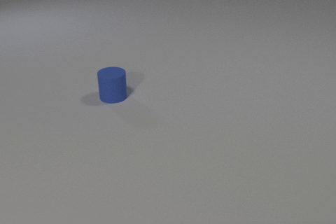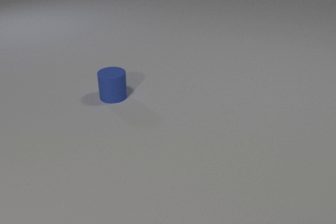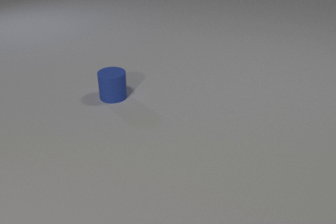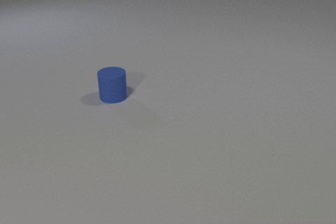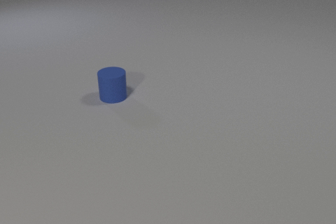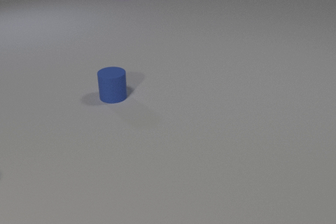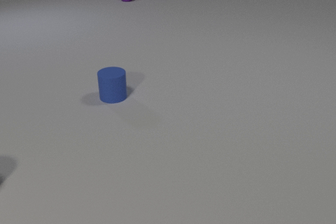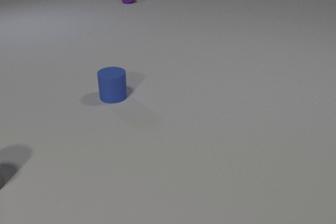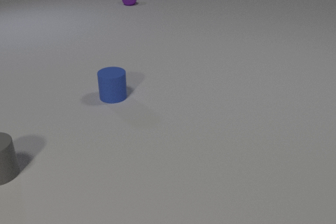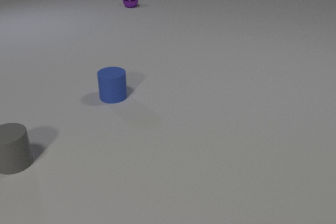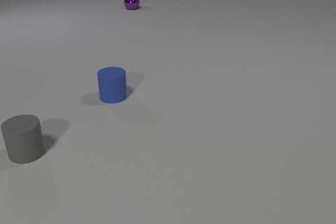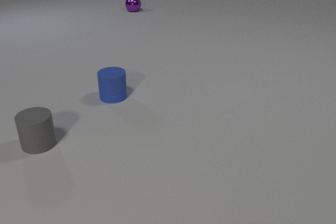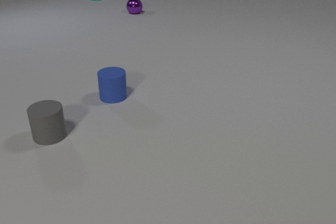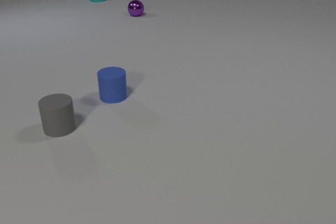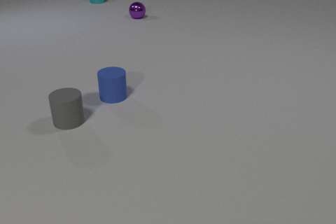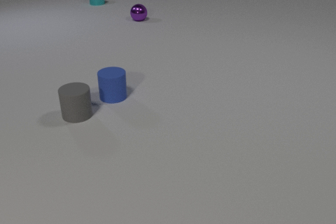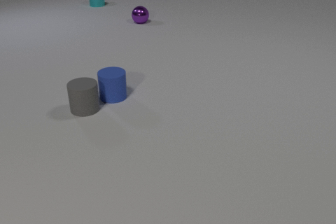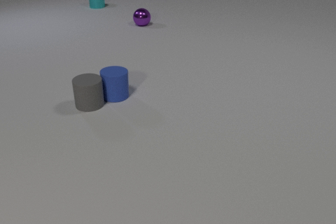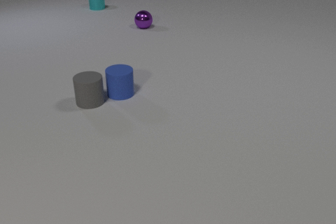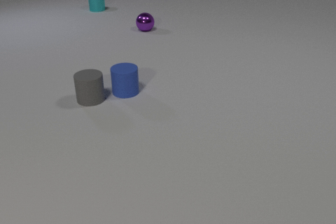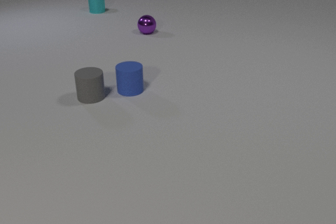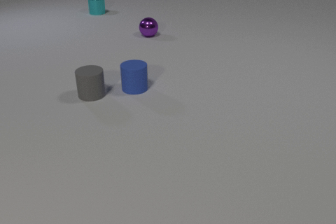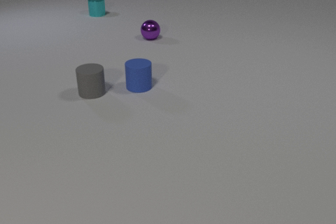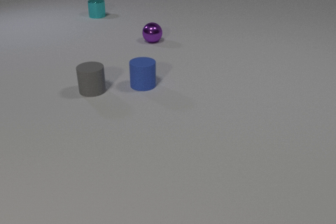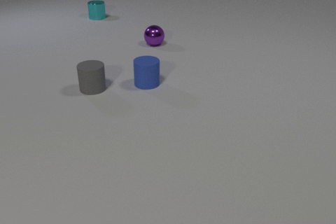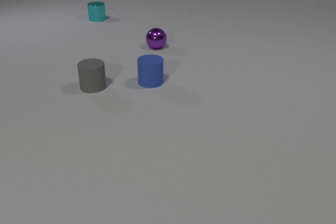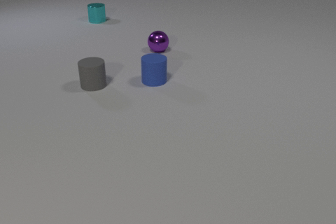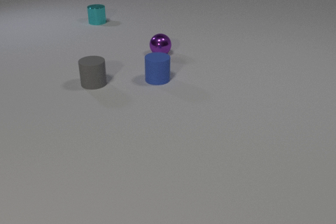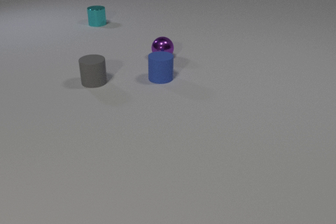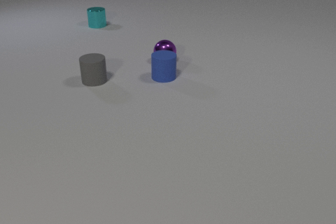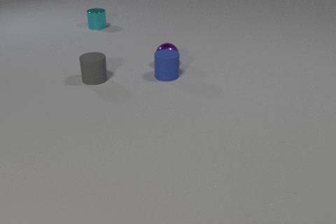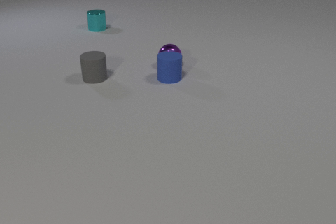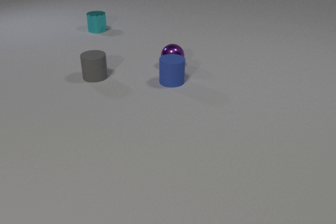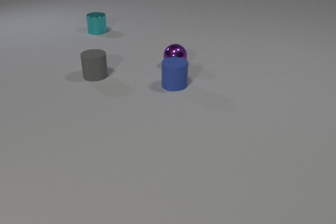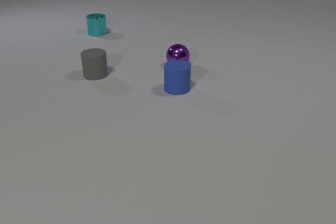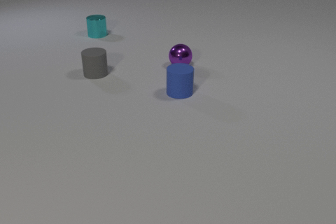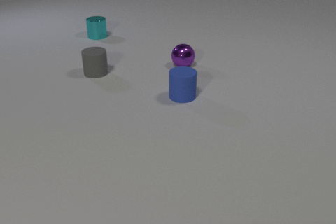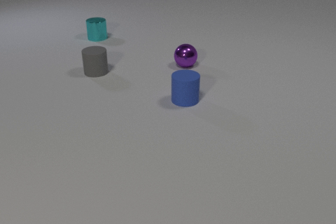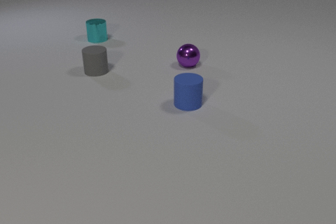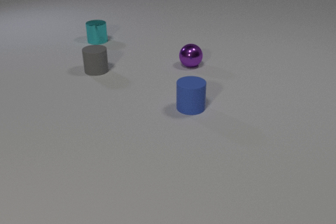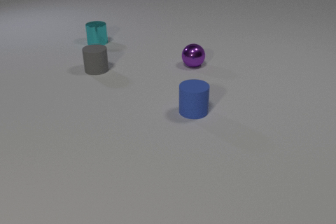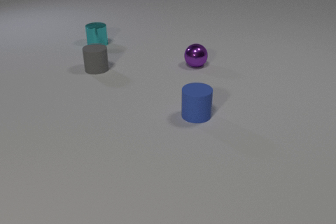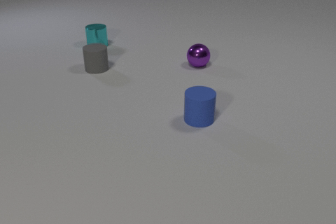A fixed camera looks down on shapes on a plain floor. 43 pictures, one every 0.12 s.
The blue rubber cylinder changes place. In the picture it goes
to the right.
The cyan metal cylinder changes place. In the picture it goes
toward the camera.
0.00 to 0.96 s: The gray rubber cylinder comes in at the left edge, slides to the right and away from the camera. The purple metal sphere comes in at the top edge, rolls toward the camera.
0.96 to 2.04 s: The gray rubber cylinder slides away from the camera and to the right. The cyan metal cylinder comes in at the top edge, slides toward the camera. The purple metal sphere rolls toward the camera. The gray rubber cylinder and the blue rubber cylinder collide.
2.04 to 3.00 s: The gray rubber cylinder slides away from the camera. The blue rubber cylinder slides to the right and away from the camera. The cyan metal cylinder slides toward the camera. The purple metal sphere rolls toward the camera.
3.00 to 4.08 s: The gray rubber cylinder slides away from the camera. The blue rubber cylinder slides to the right and toward the camera. The cyan metal cylinder slides toward the camera. The purple metal sphere rolls toward the camera and to the right. The blue rubber cylinder and the purple metal sphere collide.
4.08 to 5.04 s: The gray rubber cylinder slides away from the camera. The blue rubber cylinder slides toward the camera. The cyan metal cylinder slides toward the camera. The purple metal sphere rolls to the right.
What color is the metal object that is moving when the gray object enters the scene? purple.
How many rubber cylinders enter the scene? 1.
What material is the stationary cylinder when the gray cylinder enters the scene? rubber.
